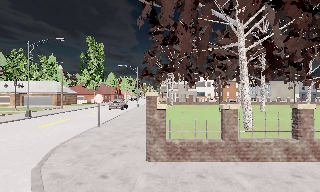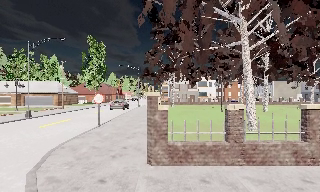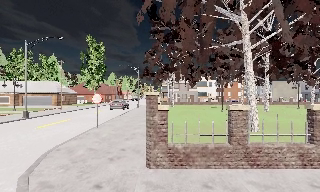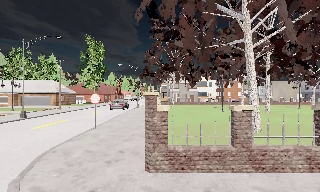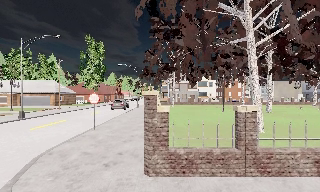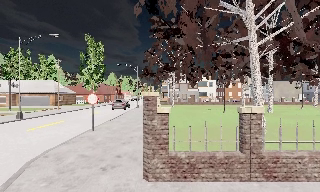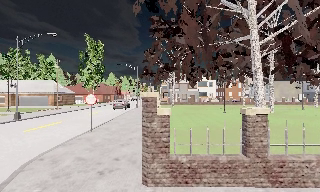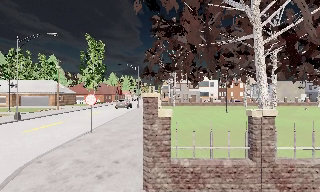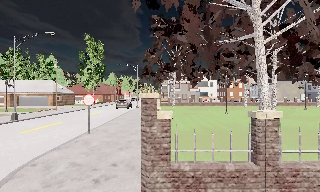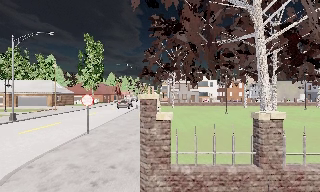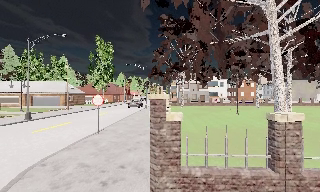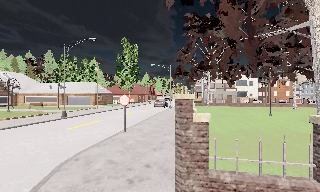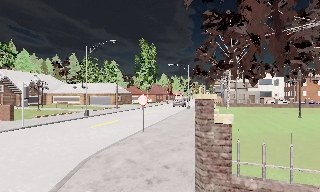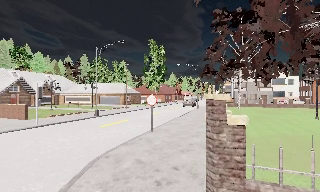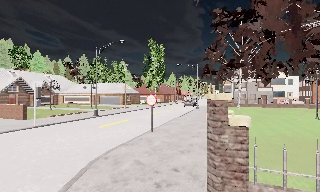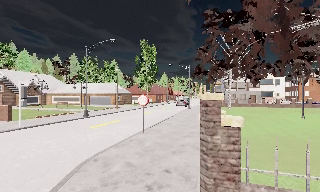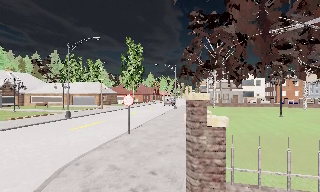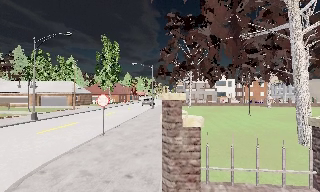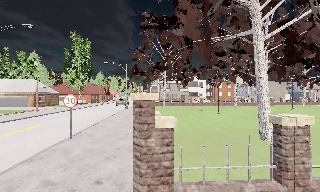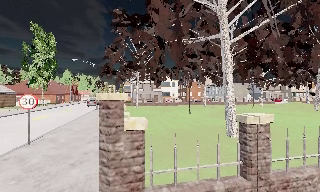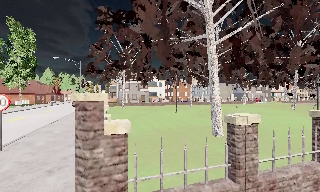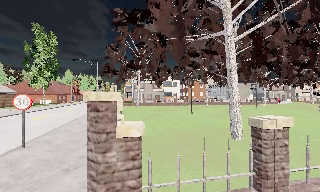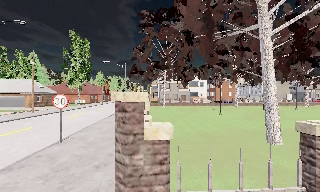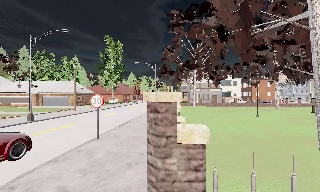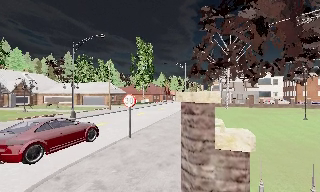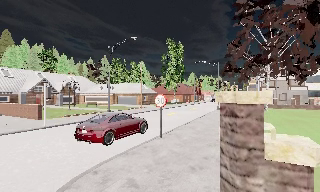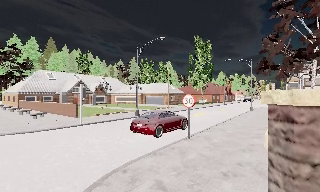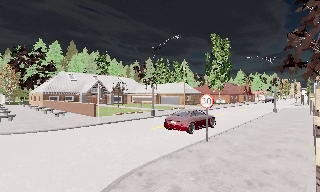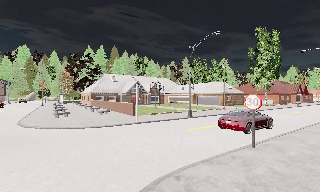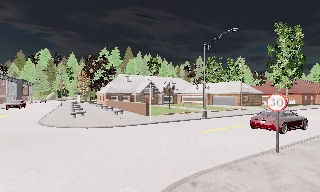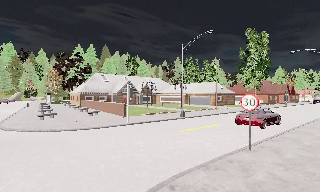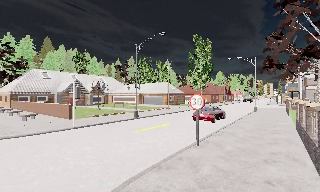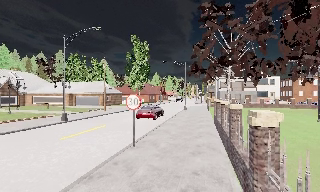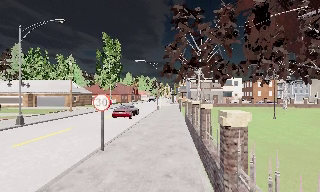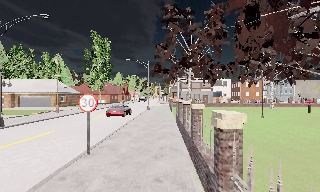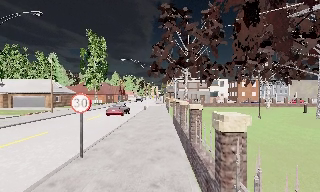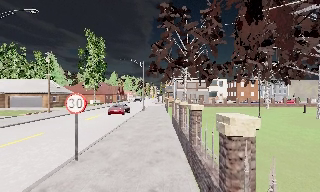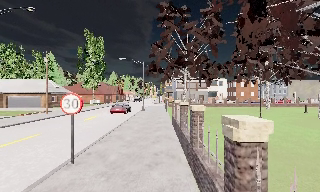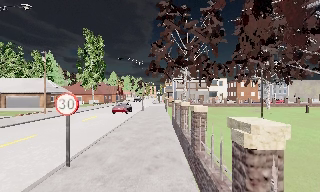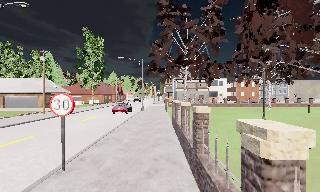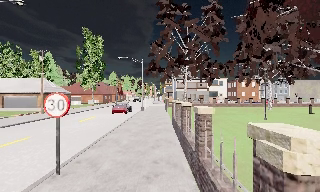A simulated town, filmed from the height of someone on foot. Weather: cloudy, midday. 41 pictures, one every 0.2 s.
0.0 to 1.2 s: The camera travels forward, about 1.5 m, so what stands in front looms larger.
1.2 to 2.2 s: The camera pans to its left, which is counterclockwise from overhead, by about 10 degrees. It travels forward, about 0.5 m, so what stands in front looms larger.
2.2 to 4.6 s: The camera travels forward, about 1.5 m, so what stands in front looms larger.
4.6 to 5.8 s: The camera pans to its left, which is counterclockwise from overhead, by about 55 degrees. It travels forward, about 1 m.
5.8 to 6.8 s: The camera pans to its right, which is clockwise from overhead, by about 60 degrees. It travels forward, about 1 m.
6.8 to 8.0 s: The camera travels forward, about 1.5 m, so what stands in front looms larger.
The film runs forward here.
